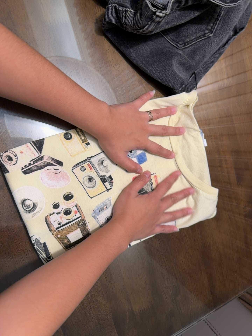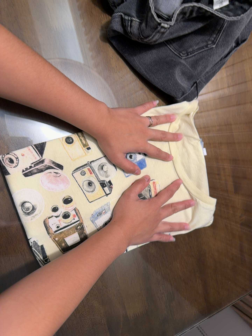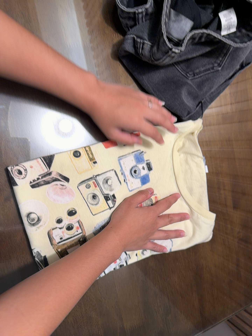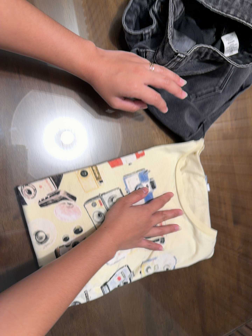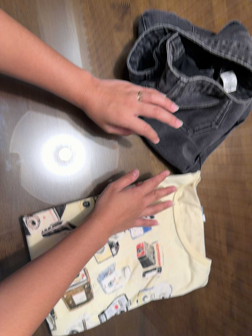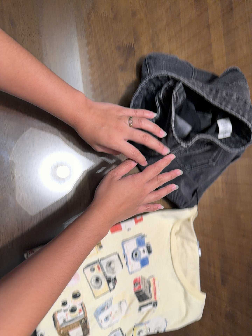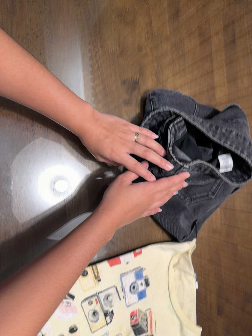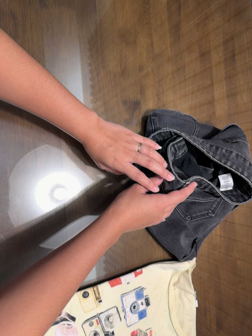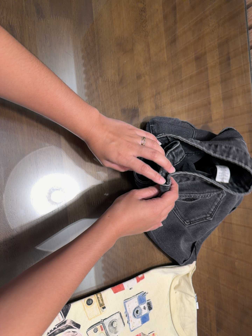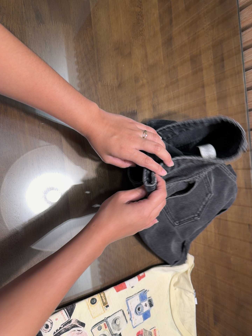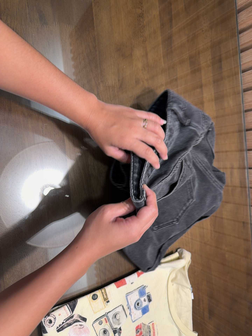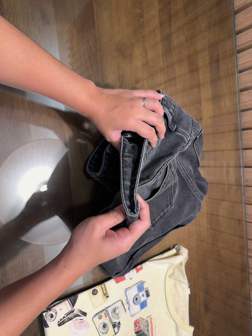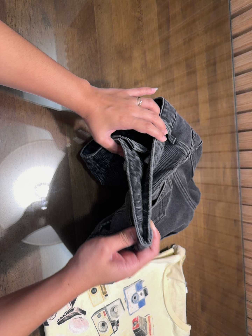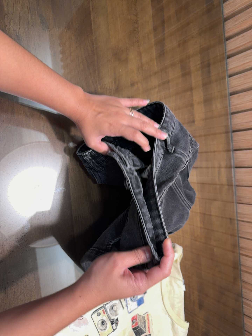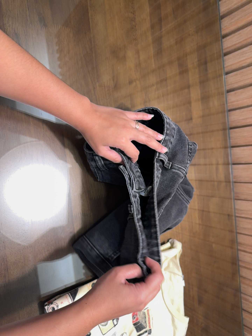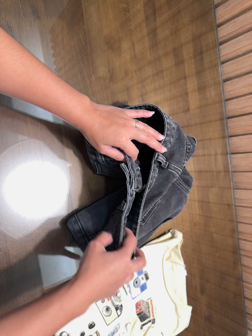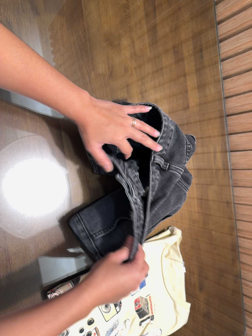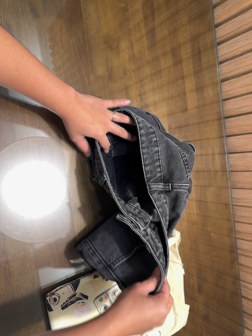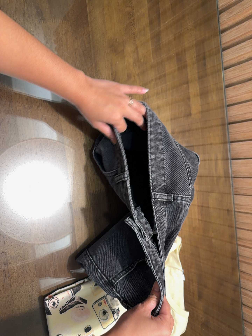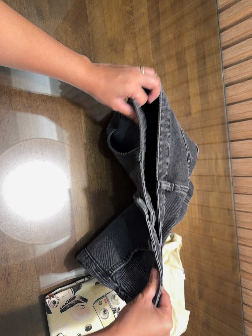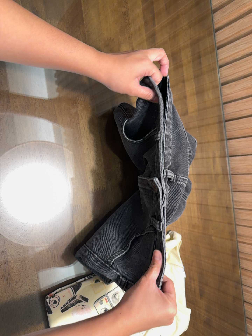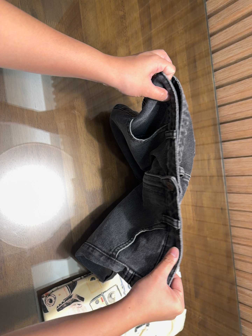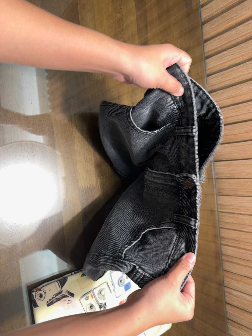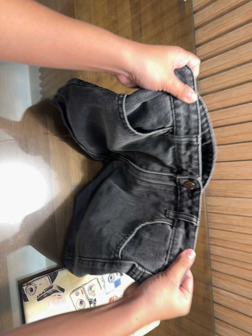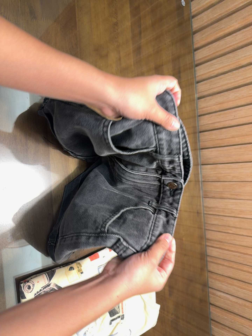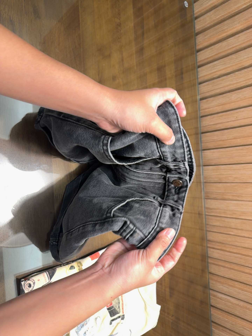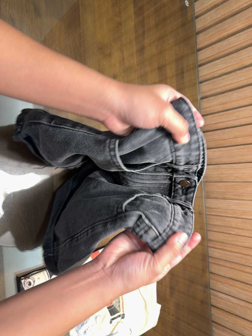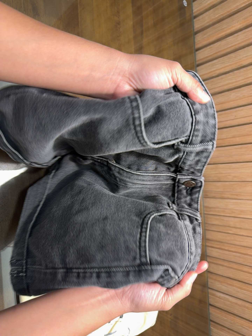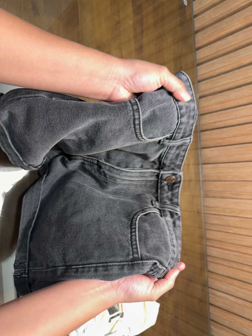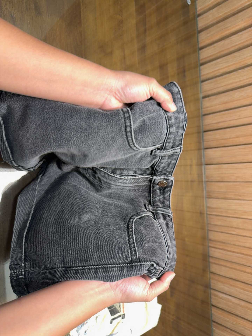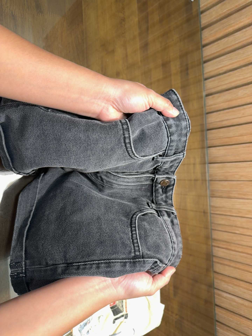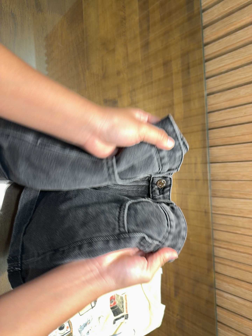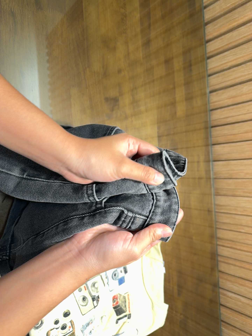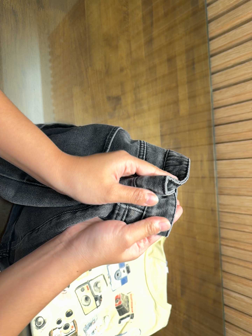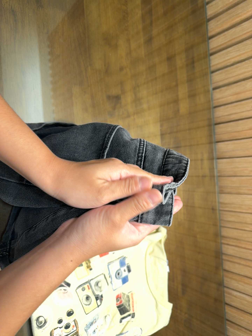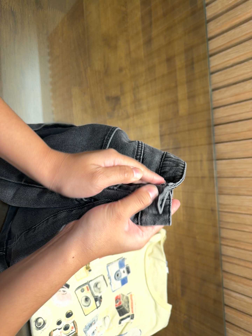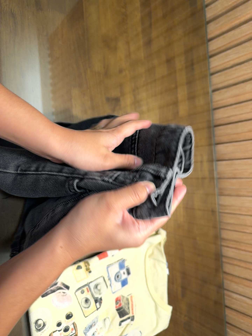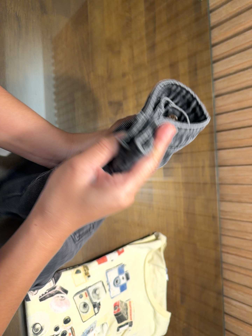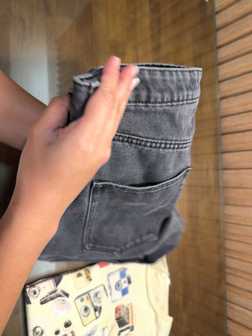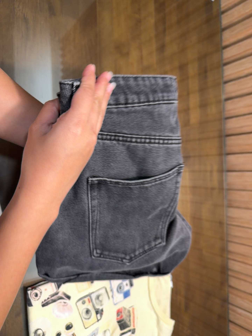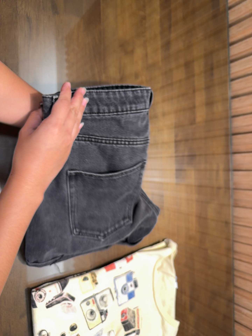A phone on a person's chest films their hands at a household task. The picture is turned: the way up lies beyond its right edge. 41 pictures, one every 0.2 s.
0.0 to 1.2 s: The camera travels toward the top of its view and backward, about 20 cm, so close, fixed things drift downward. Its aim tips toward the top of its view by about 10 degrees, and the scene shifts downward. It rolls about its line of sight by about 10 degrees, and the scene rotates clockwise.
1.2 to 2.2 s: The camera travels toward the top of its view and to its left, about 10 cm, so close, fixed things drift downward.
2.2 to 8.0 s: The camera travels toward the bottom of its view, about 5 cm.
The film runs forward here.
